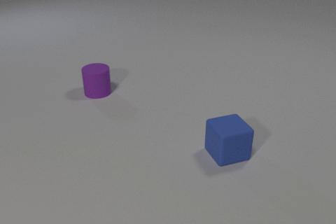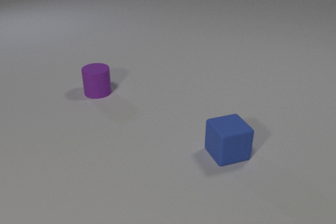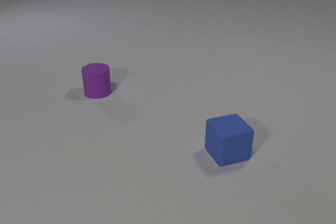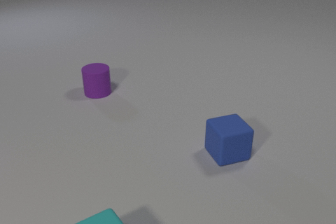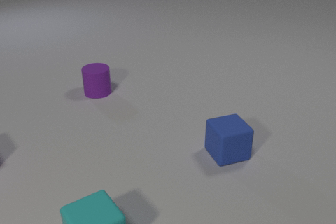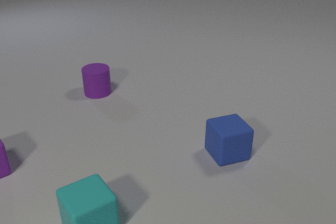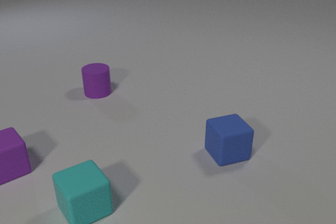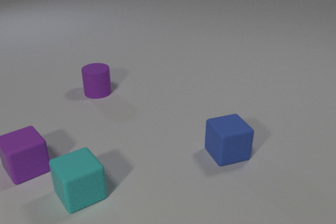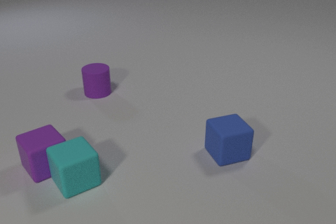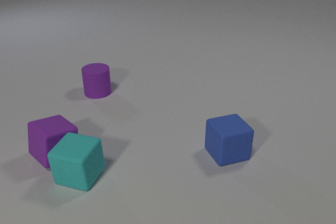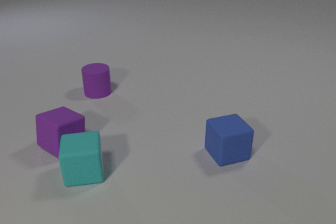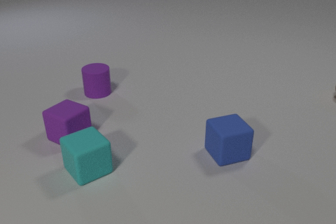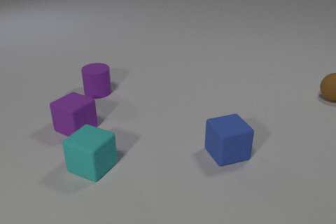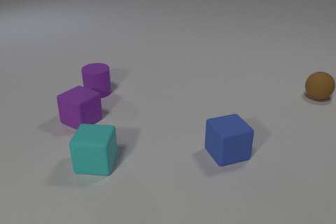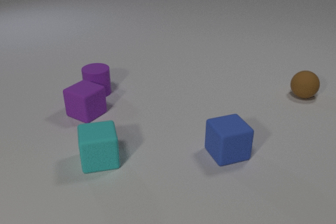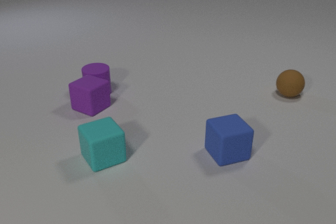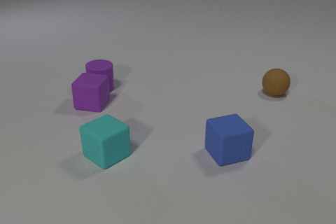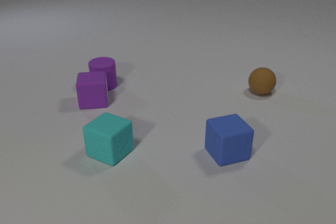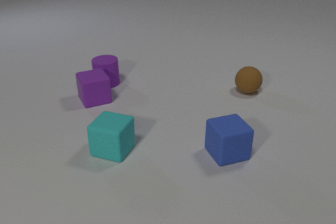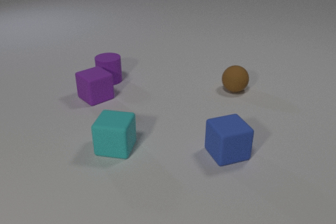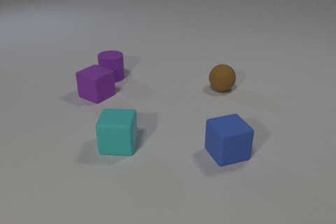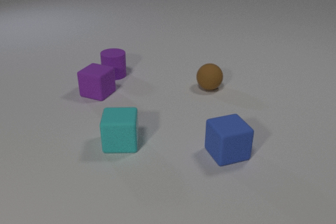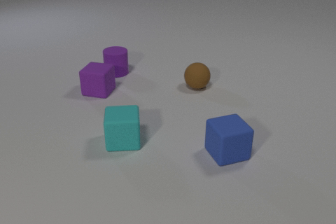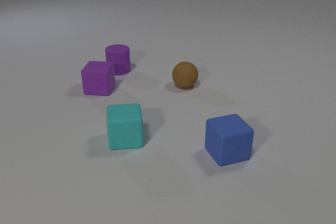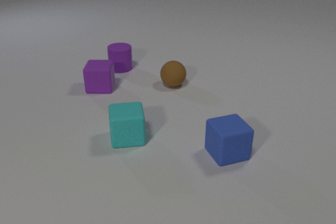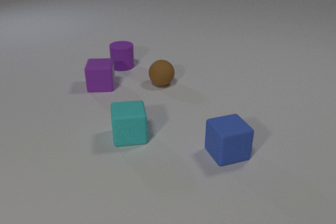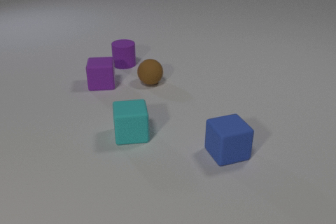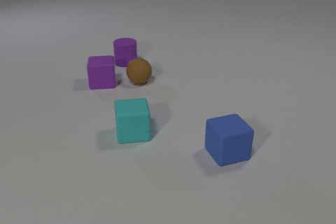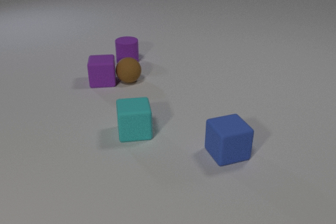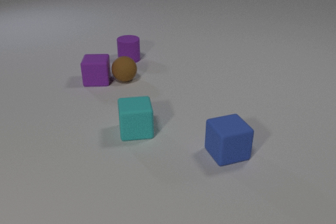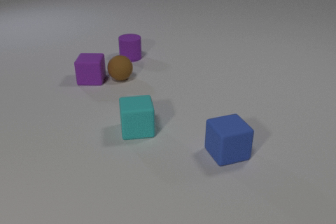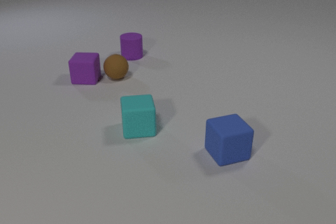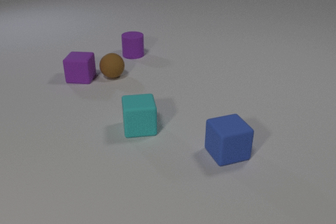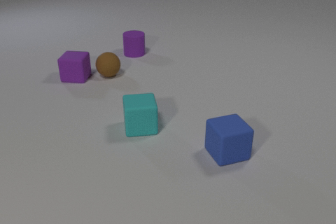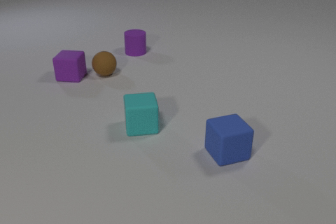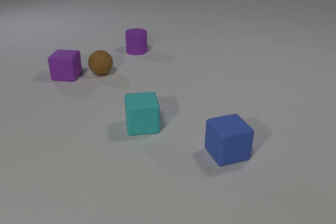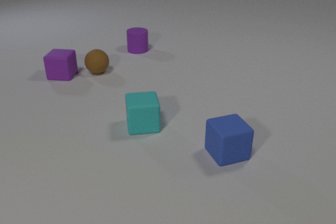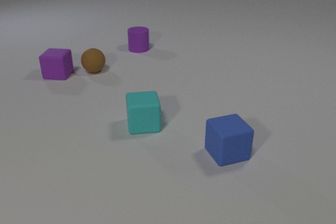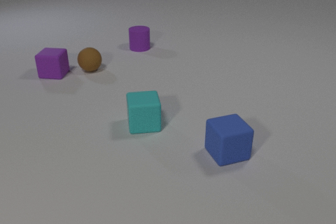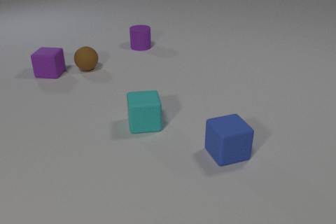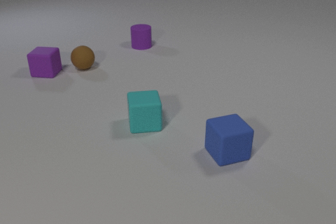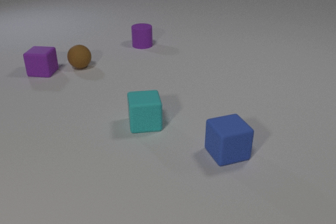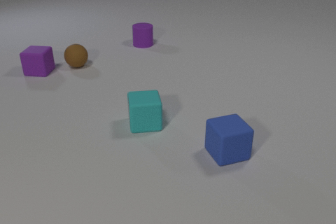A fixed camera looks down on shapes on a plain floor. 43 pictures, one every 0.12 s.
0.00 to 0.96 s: The cyan rubber cube comes in at the bottom edge, slides away from the camera. The purple rubber cube comes in at the left edge, slides to the right. The cyan rubber cube and the purple rubber cube collide.
0.96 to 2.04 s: The cyan rubber cube slides away from the camera and to the right, spins so that its near face slides to the right, counterclockwise seen from above. The purple rubber cube slides away from the camera and to the right, spins counterclockwise seen from above by about 60 degrees, its near face sliding to the right. The purple rubber cylinder slides away from the camera and to the right. The brown rubber sphere comes in at the right edge, rolls to the left. The purple rubber cube and the purple rubber cylinder collide.
2.04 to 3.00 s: The cyan rubber cube slides away from the camera and to the right, spins so that its near face slides to the right, counterclockwise seen from above. The purple rubber cube slides away from the camera, spins so that its near face slides to the right, counterclockwise seen from above. The purple rubber cylinder slides away from the camera and to the right. The brown rubber sphere rolls to the left.
3.00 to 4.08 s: The cyan rubber cube slides away from the camera and to the right. The purple rubber cube slides to the left and away from the camera. The purple rubber cylinder slides away from the camera. The brown rubber sphere rolls to the left and away from the camera. The purple rubber cube and the brown rubber sphere collide.
4.08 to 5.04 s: The purple rubber cube slides to the left and away from the camera. The purple rubber cylinder slides away from the camera. The brown rubber sphere rolls to the left and away from the camera.
Are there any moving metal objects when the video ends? no.
How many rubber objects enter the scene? 3.
What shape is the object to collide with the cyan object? cube.
